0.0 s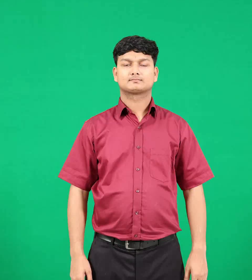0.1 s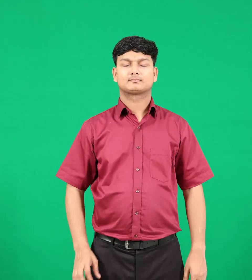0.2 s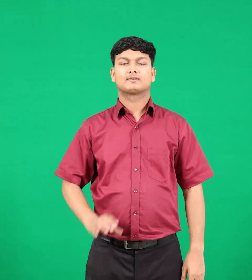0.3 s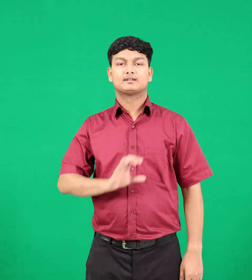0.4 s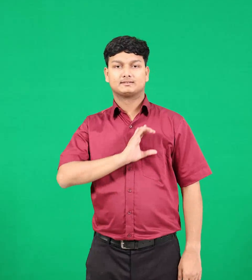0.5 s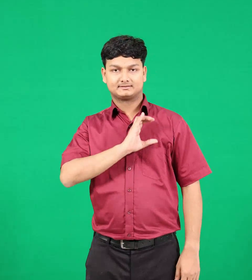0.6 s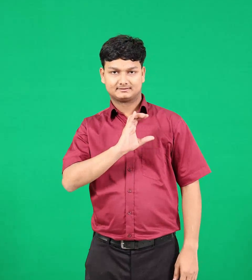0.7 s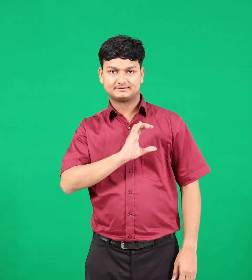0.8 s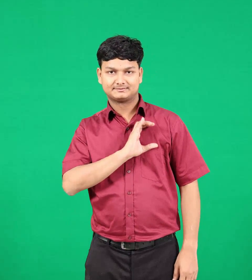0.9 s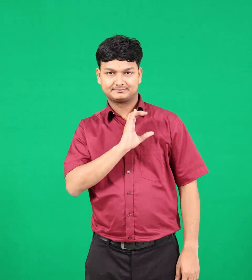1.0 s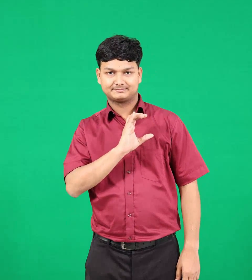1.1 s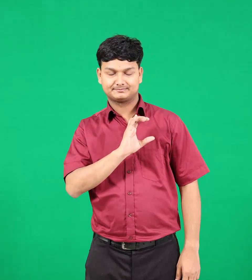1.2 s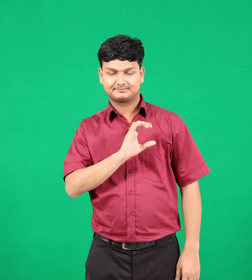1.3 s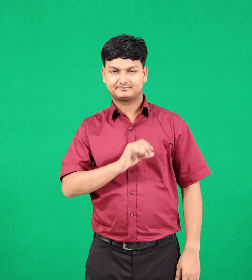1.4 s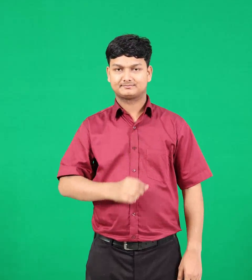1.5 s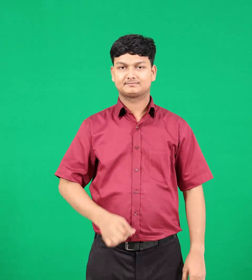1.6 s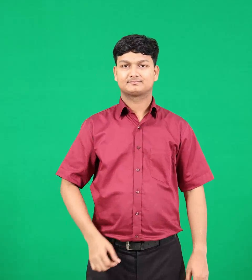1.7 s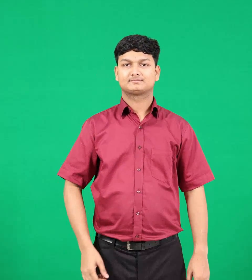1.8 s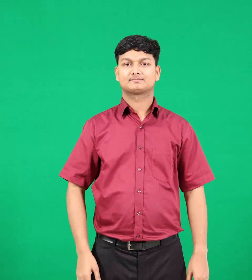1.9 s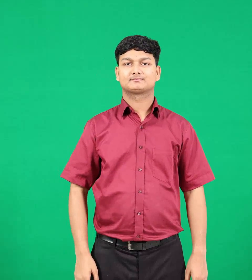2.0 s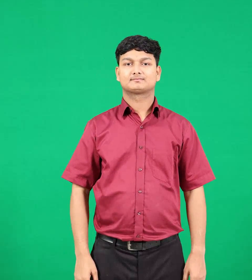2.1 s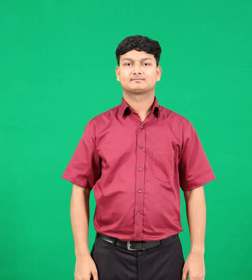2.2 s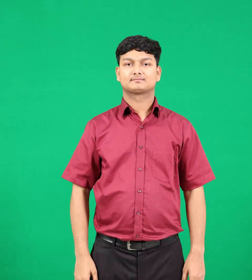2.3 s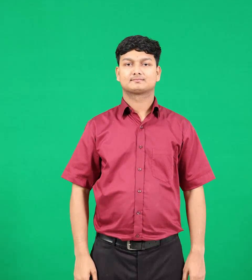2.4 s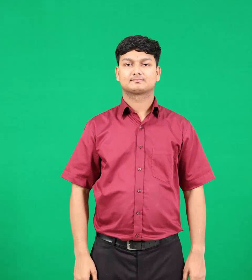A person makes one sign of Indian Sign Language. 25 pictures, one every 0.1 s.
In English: character
